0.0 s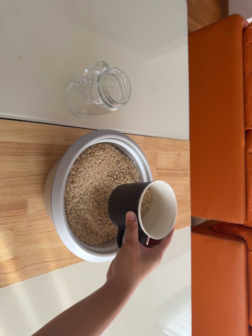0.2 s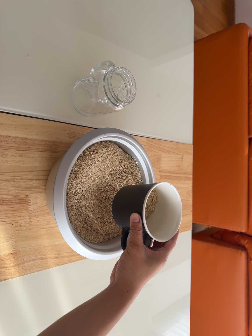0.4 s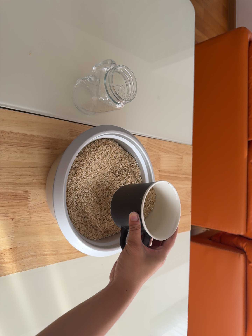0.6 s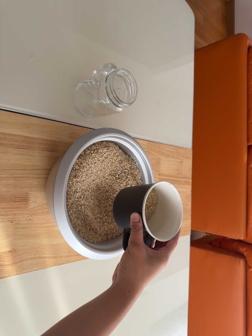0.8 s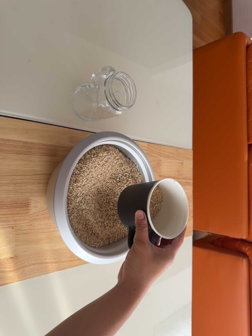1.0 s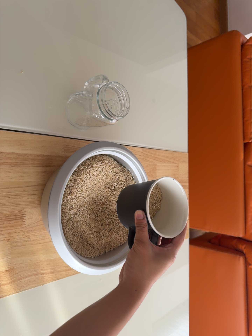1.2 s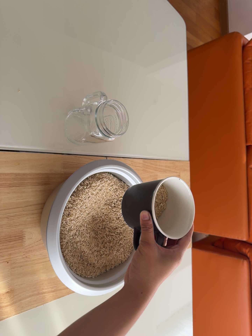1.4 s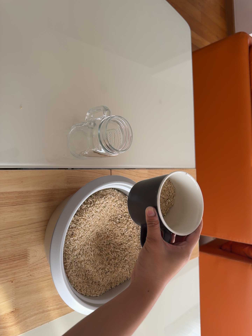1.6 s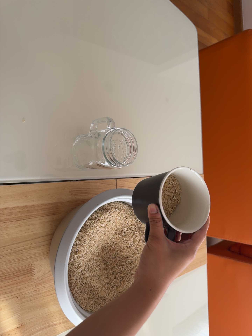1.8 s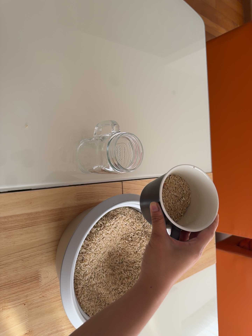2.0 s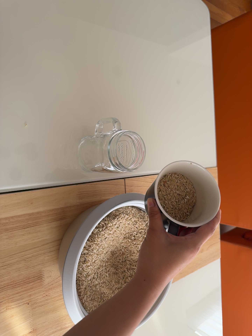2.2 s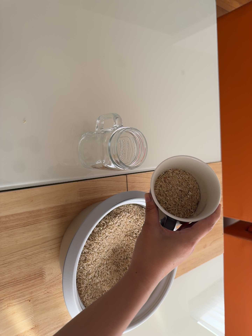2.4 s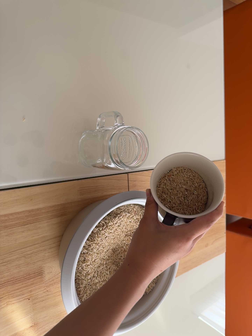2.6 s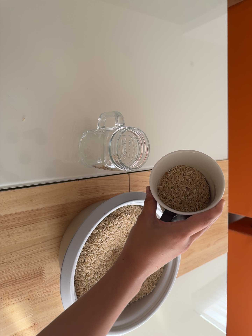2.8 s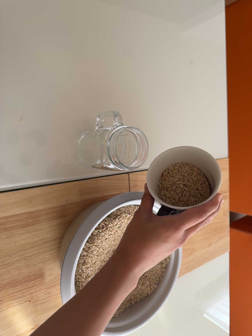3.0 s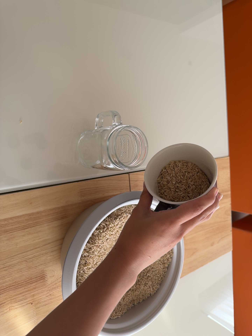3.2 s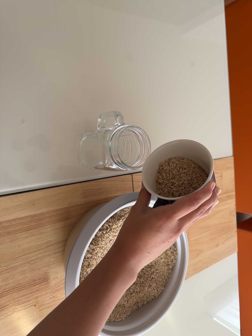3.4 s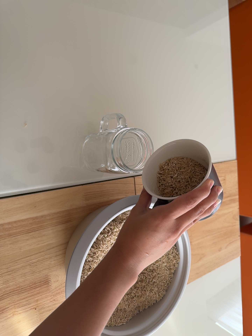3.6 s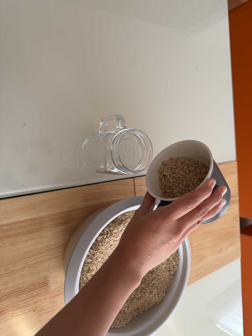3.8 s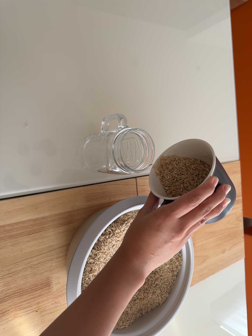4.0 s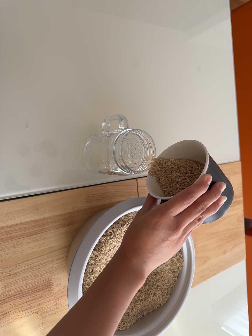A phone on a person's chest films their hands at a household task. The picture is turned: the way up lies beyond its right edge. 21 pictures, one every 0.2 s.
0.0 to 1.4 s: The camera travels toward the top of its view, about 8 cm, so close, fixed things drift downward.
1.4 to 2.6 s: The camera travels toward the top of its view and forward, about 12 cm. Its aim tips toward the bottom of its view by about 10 degrees.
2.6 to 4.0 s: The camera shifts only a little, or ends up much as it began.
The film runs forward here.
